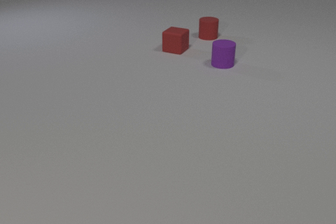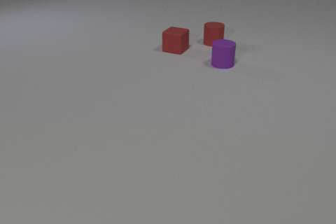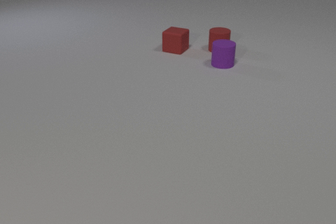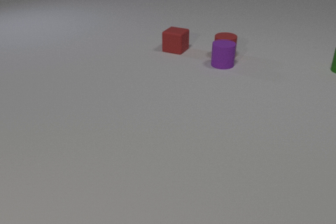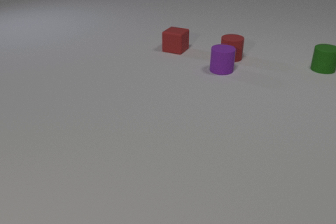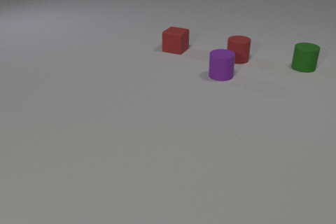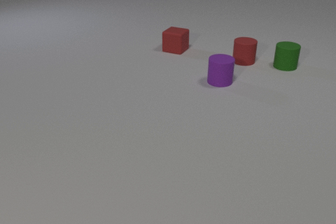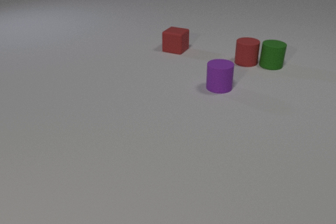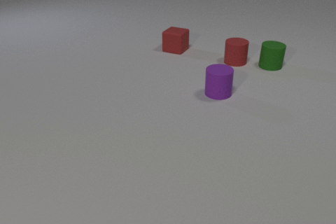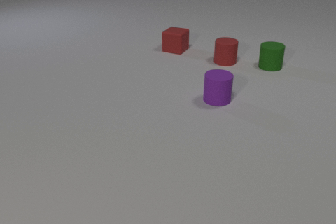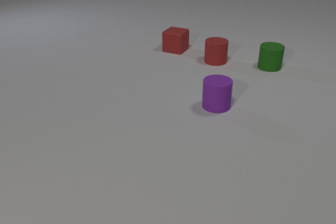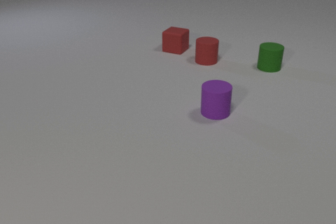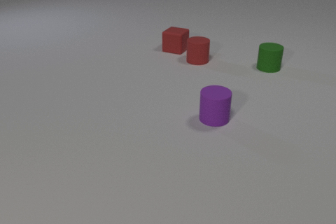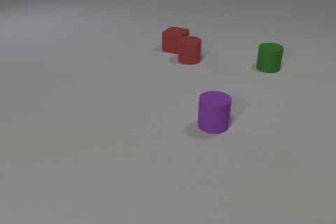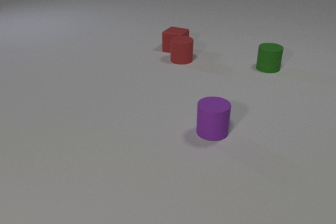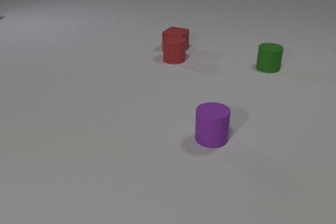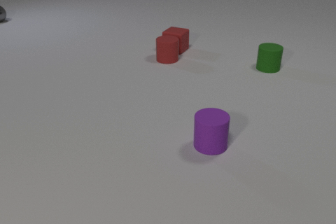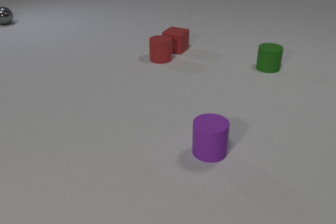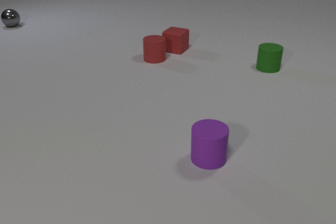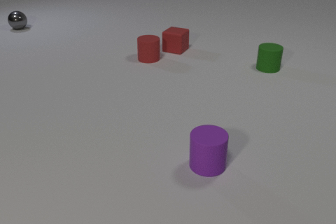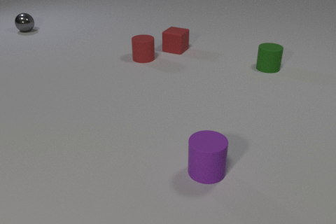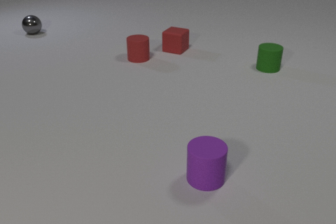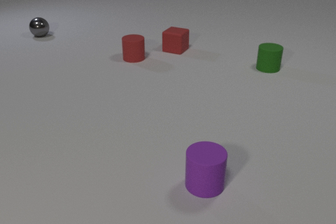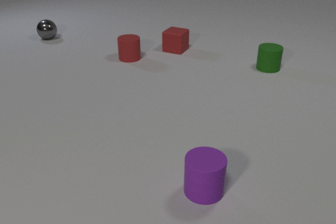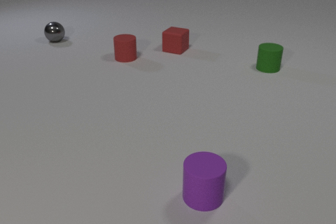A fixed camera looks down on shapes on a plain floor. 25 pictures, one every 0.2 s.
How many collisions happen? 2.
What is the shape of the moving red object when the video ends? cylinder.
How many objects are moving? 4.
0.0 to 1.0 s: The red rubber cylinder slides toward the camera and to the right. The purple rubber cylinder slides toward the camera. The green rubber cylinder comes in at the right edge, slides to the left. The red rubber cylinder and the purple rubber cylinder collide.
1.0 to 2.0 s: The red rubber cylinder slides to the left. The purple rubber cylinder slides toward the camera. The green rubber cylinder slides to the left. The red rubber cylinder and the green rubber cylinder collide.
2.0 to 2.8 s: The red rubber cylinder slides to the left. The purple rubber cylinder slides toward the camera.
2.8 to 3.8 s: The red rubber cylinder slides to the left. The purple rubber cylinder slides toward the camera. The gray metal sphere comes in at the left edge, rolls toward the camera and to the right.
3.8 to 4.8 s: The red rubber cylinder slides to the left. The purple rubber cylinder slides toward the camera. The gray metal sphere rolls toward the camera and to the right.
